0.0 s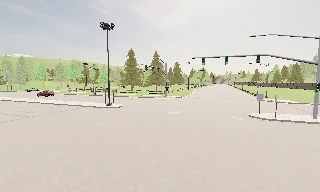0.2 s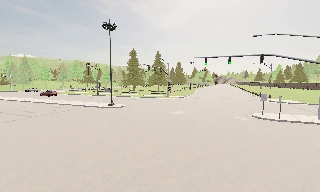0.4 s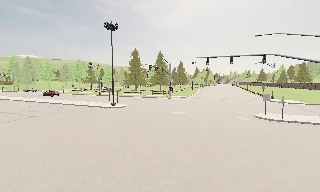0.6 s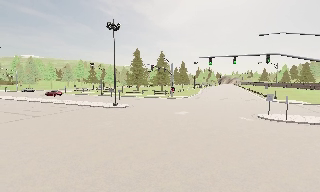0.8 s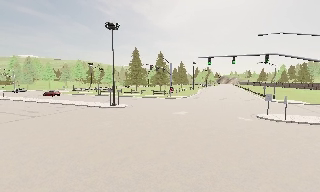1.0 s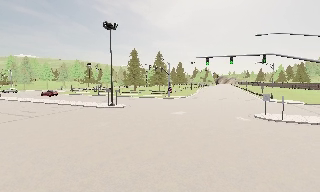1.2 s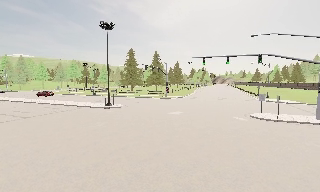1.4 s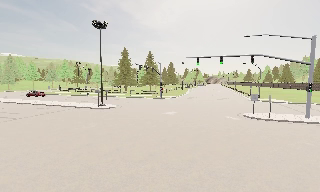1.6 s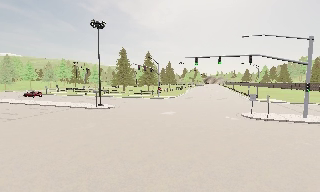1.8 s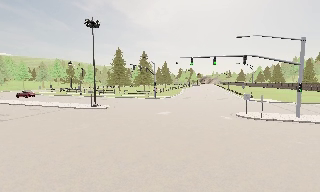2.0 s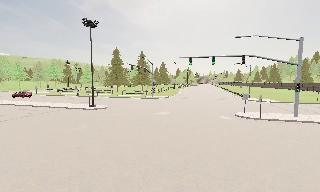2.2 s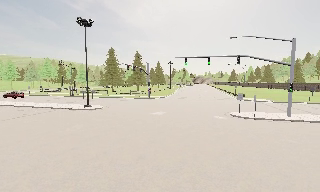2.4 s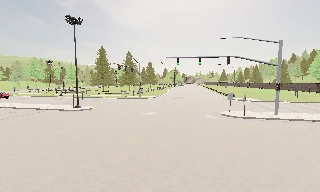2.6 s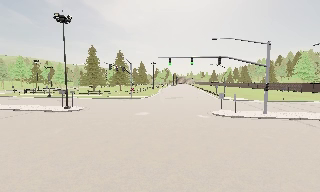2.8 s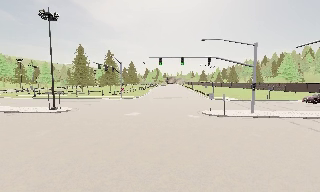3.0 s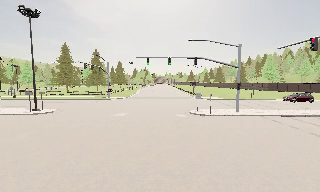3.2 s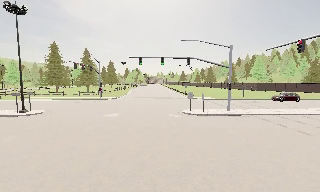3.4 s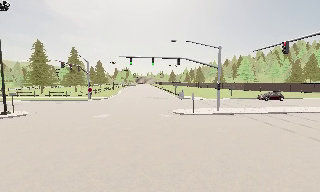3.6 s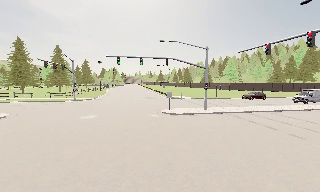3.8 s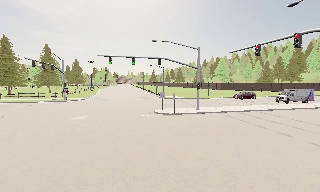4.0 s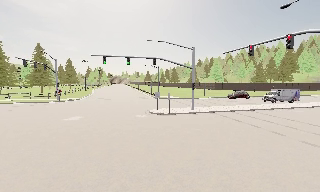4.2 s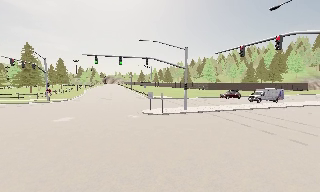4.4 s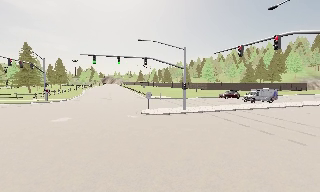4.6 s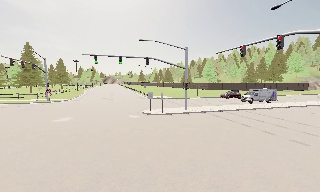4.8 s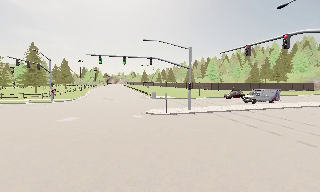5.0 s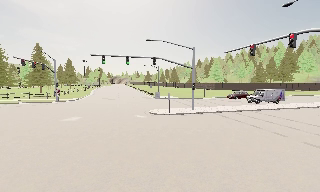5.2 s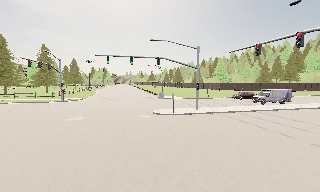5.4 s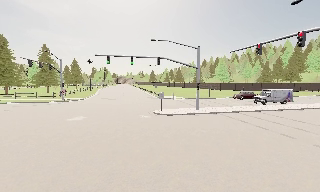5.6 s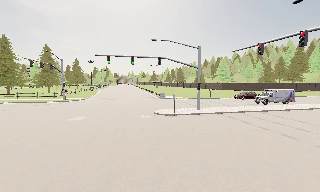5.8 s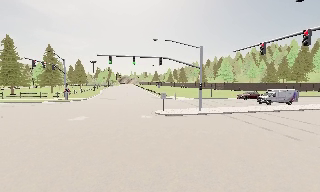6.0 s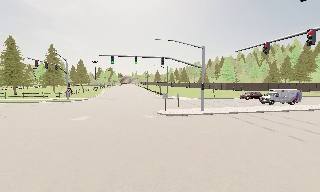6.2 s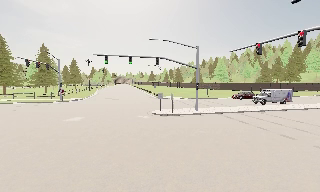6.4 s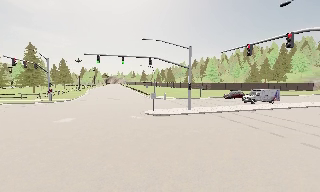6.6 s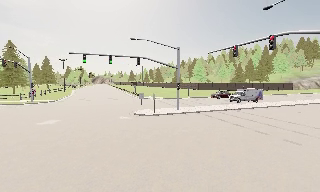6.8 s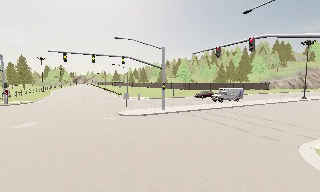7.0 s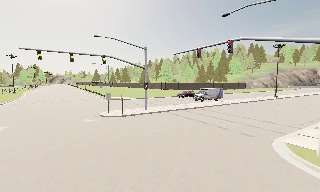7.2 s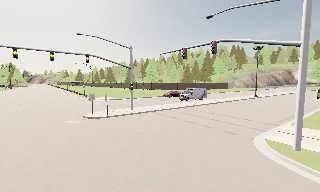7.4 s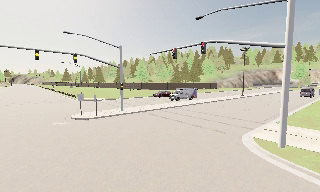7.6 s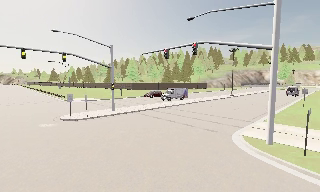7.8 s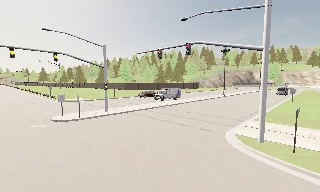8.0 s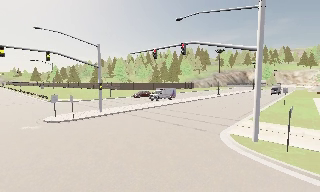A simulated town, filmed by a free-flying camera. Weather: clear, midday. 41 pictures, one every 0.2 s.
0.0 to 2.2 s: The camera travels forward, about 0.5 m, so what stands in front looms larger.
2.2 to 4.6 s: The camera pans to its right, which is clockwise from overhead, by about 30 degrees. It travels forward, about 0.5 m.
4.6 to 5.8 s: The camera shifts only a little, or ends up much as it began.
5.8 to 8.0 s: The camera pans to its right, which is clockwise from overhead, by about 35 degrees. It travels to its left, about 0.5 m.
The film runs forward here.
